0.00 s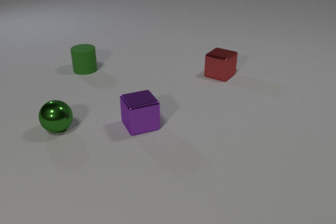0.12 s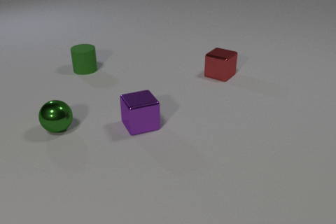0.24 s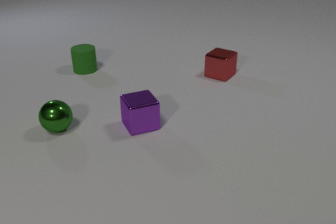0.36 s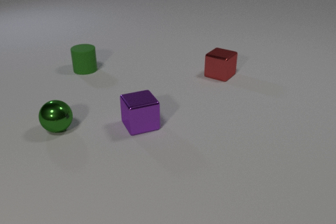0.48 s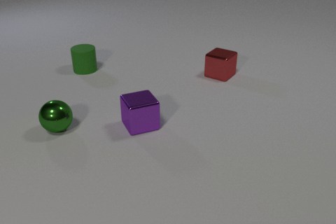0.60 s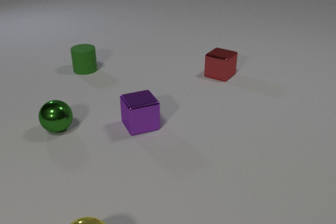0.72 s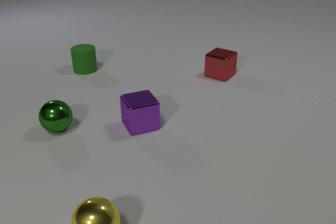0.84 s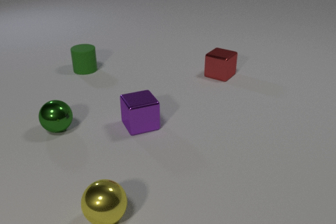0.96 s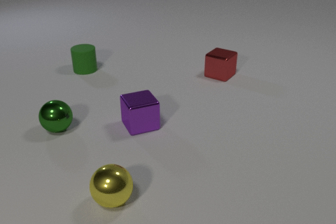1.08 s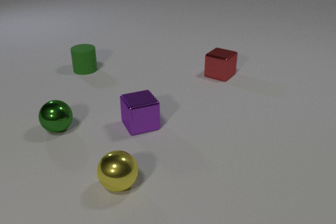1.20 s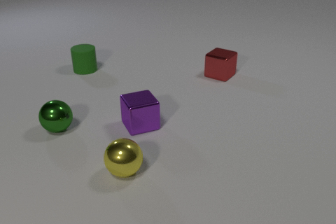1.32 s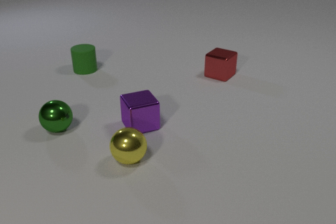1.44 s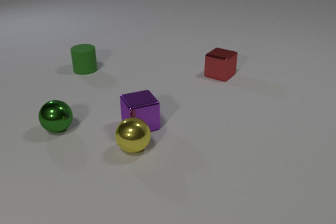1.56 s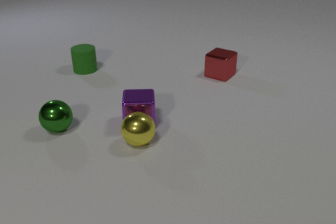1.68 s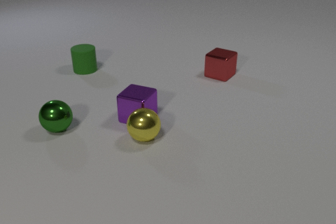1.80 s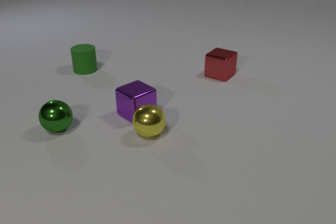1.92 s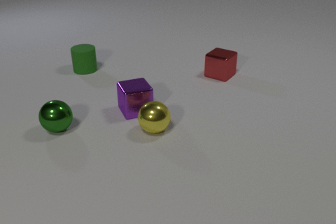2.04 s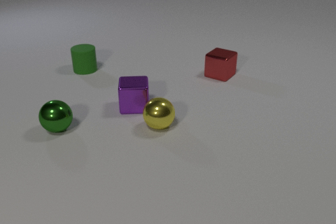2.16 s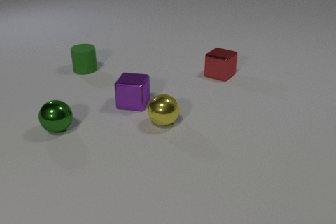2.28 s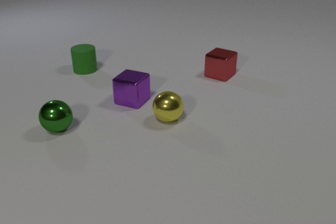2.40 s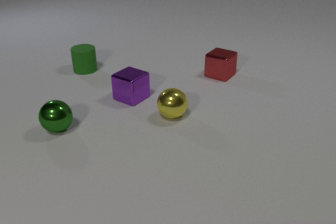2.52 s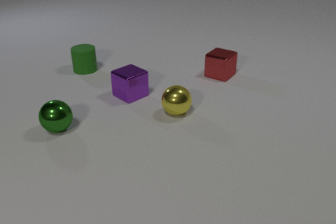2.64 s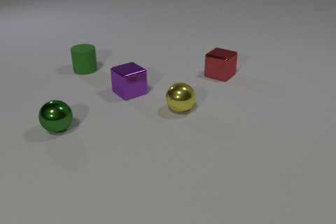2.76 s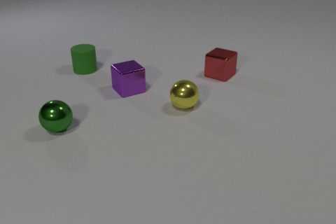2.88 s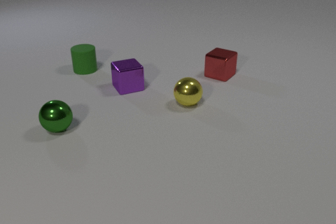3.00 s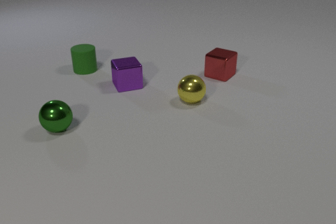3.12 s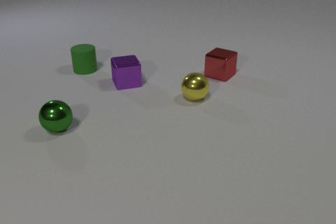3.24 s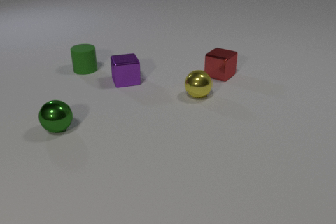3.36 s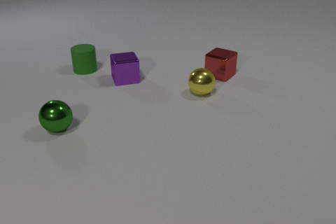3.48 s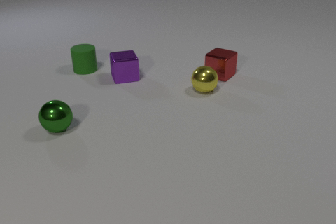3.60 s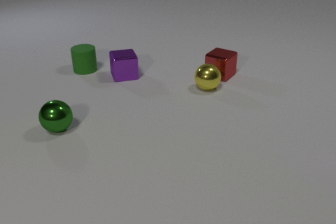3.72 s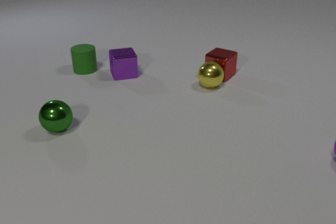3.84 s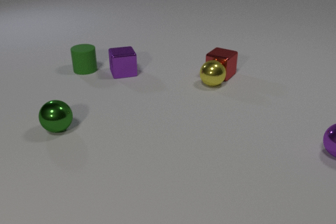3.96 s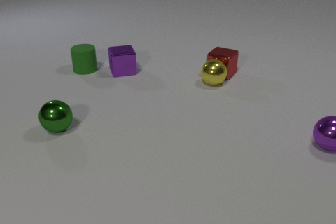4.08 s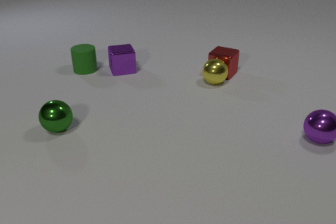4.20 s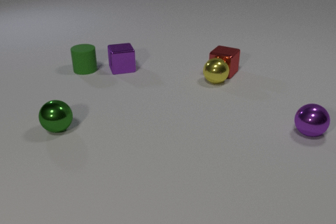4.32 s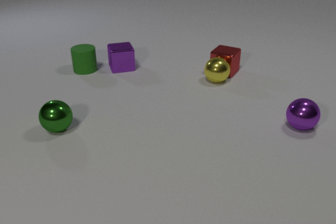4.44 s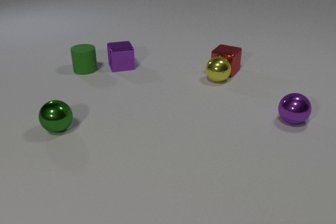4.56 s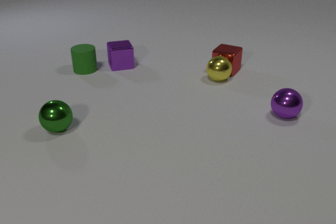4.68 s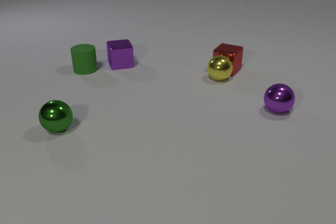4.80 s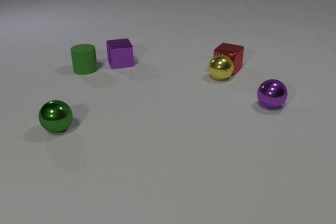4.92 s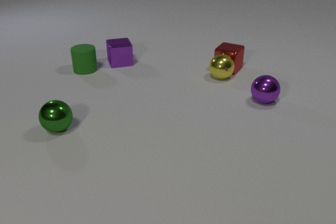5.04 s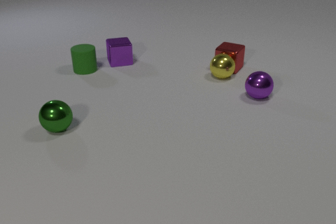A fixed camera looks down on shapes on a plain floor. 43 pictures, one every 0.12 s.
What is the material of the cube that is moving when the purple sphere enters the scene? metal.
Are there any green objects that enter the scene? no.
What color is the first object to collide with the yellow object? purple.
0.00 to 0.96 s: The yellow metal sphere comes in at the bottom edge, rolls away from the camera.
0.96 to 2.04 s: The yellow metal sphere rolls away from the camera. The purple metal cube slides away from the camera, spins clockwise seen from above by about 105 degrees, its near face sliding to the left. The yellow metal sphere and the purple metal cube collide.
2.04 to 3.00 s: The yellow metal sphere rolls away from the camera and to the right. The purple metal cube slides away from the camera, spins clockwise seen from above by about 75 degrees, its near face sliding to the left.
3.00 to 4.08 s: The yellow metal sphere rolls away from the camera and to the right. The purple metal cube slides away from the camera. The red metal cube slides away from the camera. The purple metal sphere comes in at the right edge, rolls to the left and away from the camera. The yellow metal sphere and the red metal cube collide.
4.08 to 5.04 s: The yellow metal sphere rolls away from the camera and to the right. The purple metal cube slides away from the camera. The red metal cube slides away from the camera and to the right. The purple metal sphere rolls away from the camera and to the left.
